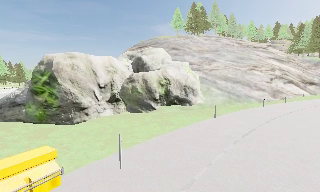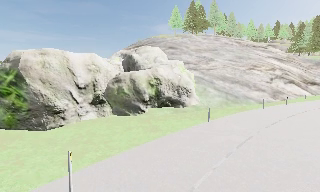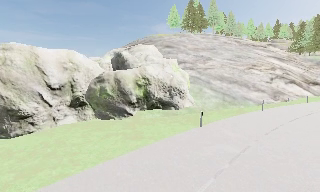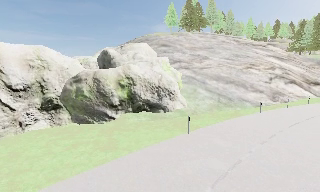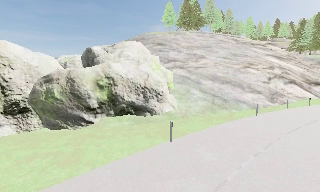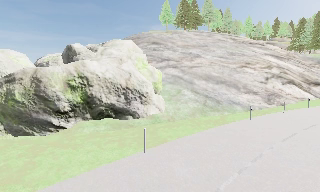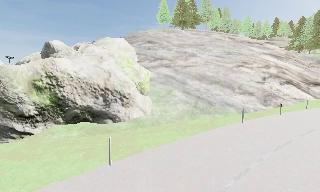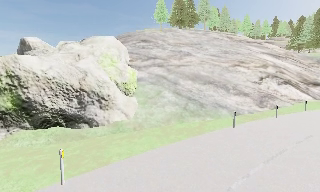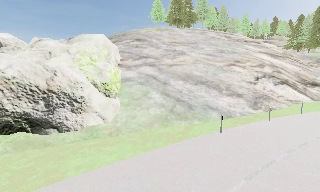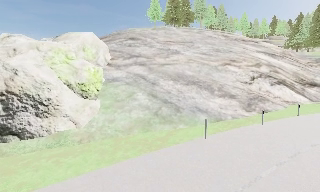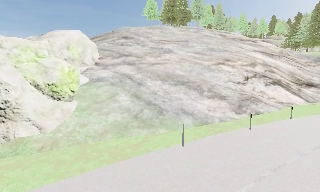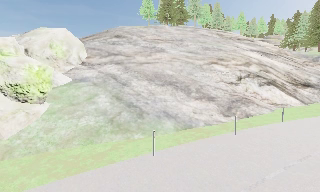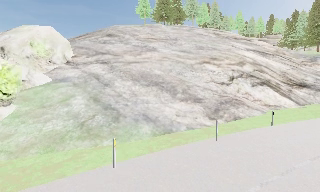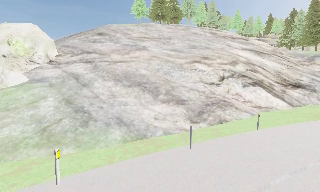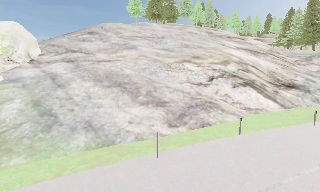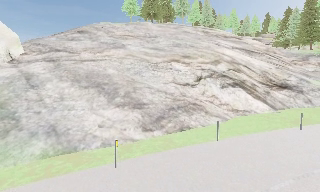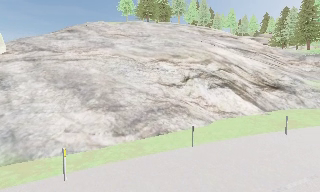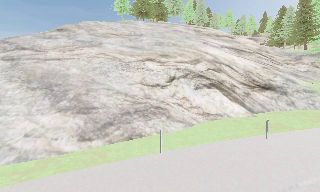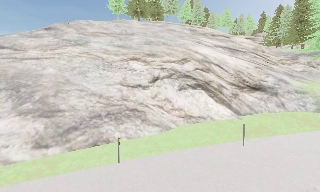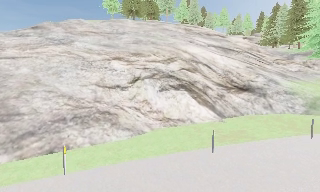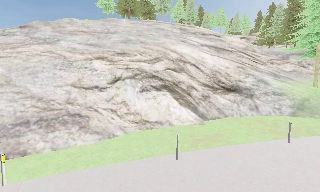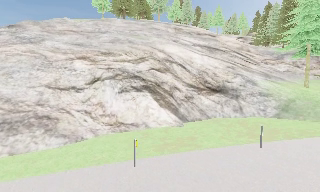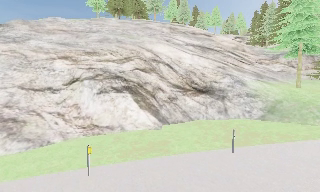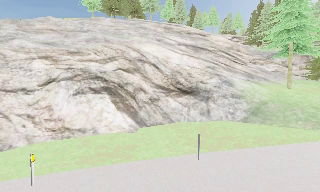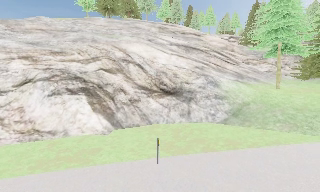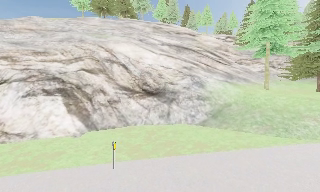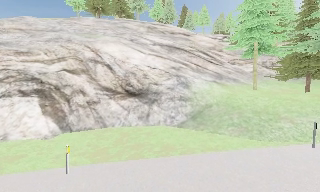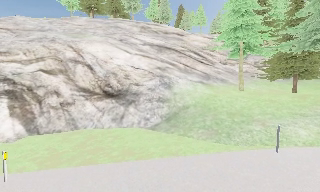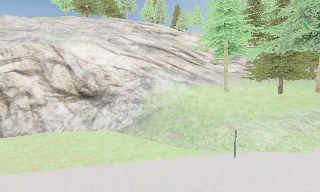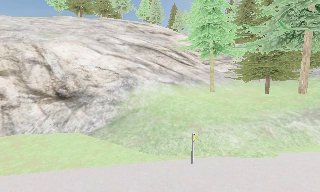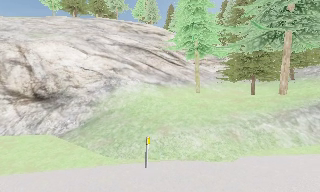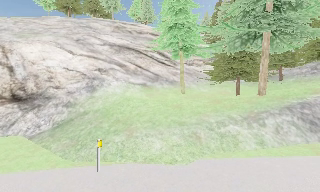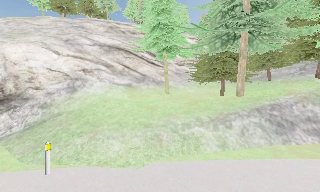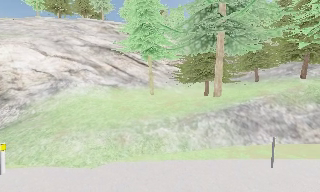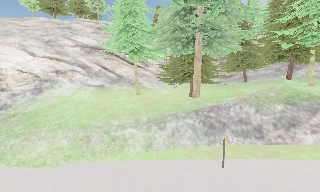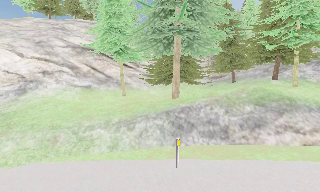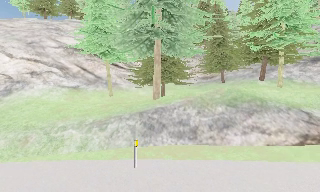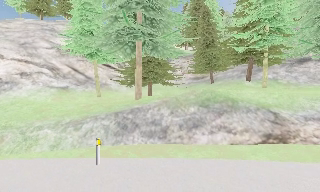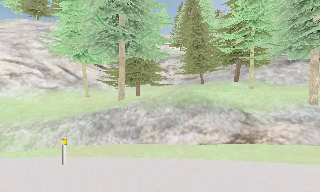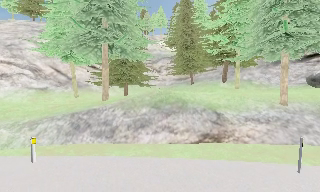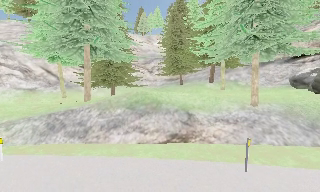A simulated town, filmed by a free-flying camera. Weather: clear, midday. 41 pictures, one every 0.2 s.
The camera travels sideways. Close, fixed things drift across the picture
to the left.
0.0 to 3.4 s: The camera travels to its right and forward, about 25 m, so close, fixed things drift to the left.
3.4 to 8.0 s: The camera travels to its right, about 35 m, so close, fixed things drift to the left.
The film runs forward here.
